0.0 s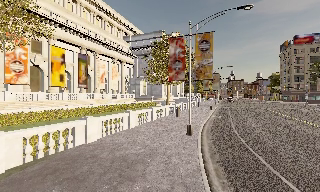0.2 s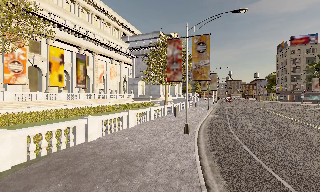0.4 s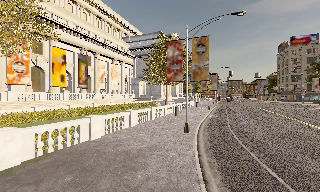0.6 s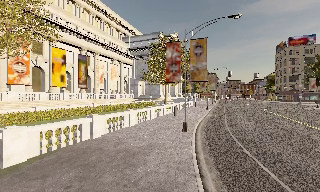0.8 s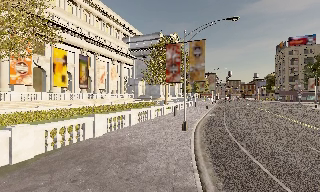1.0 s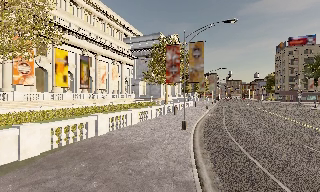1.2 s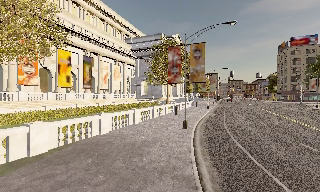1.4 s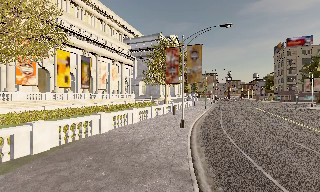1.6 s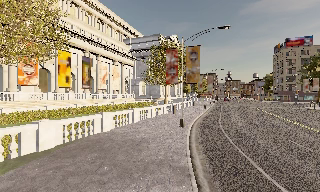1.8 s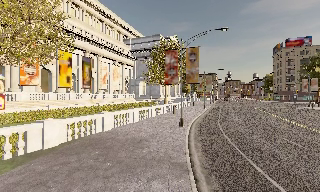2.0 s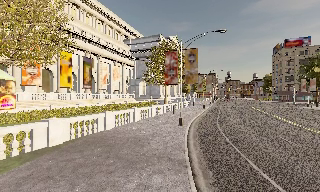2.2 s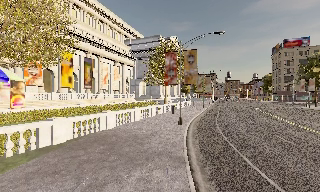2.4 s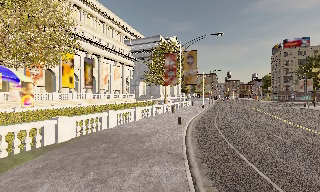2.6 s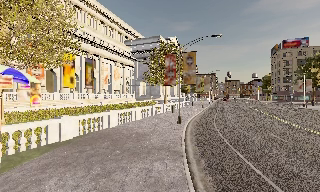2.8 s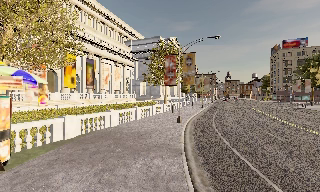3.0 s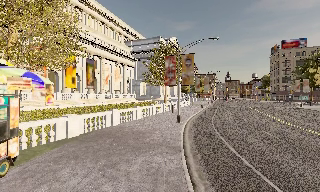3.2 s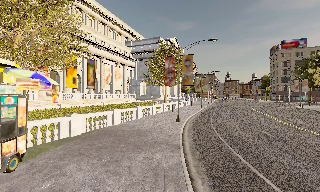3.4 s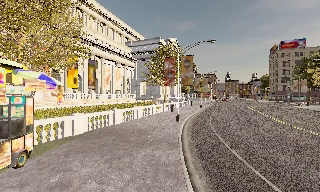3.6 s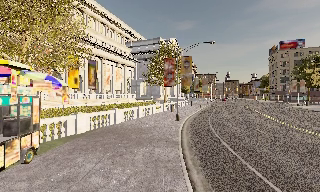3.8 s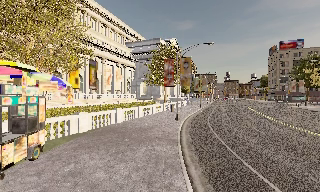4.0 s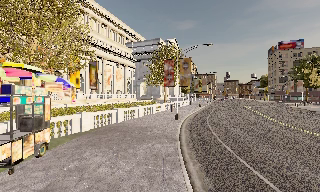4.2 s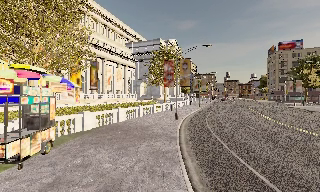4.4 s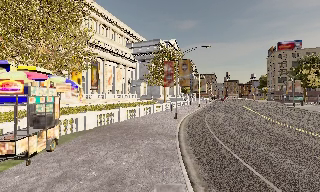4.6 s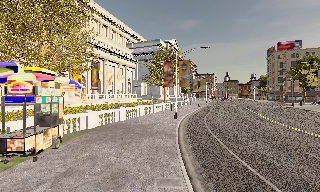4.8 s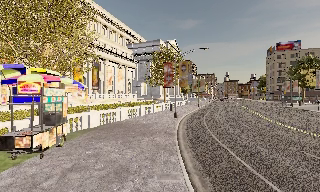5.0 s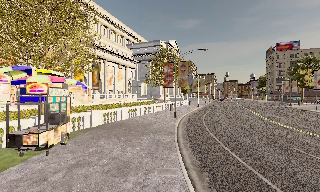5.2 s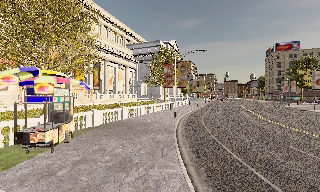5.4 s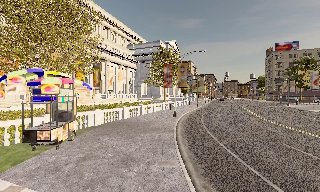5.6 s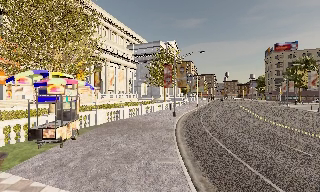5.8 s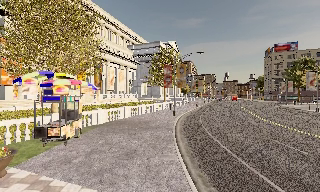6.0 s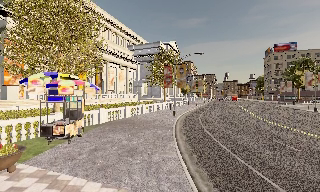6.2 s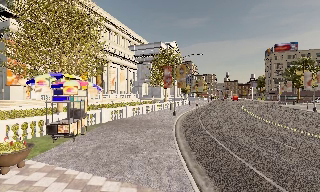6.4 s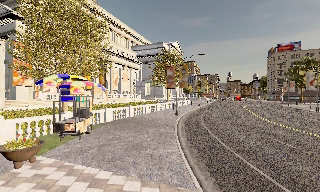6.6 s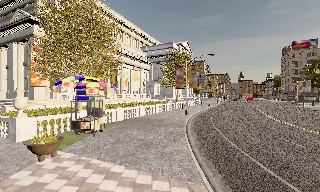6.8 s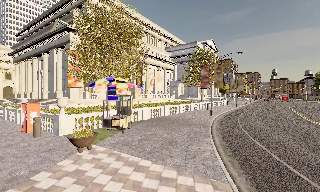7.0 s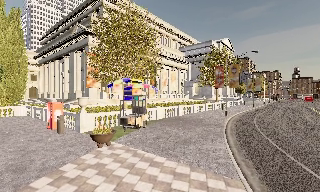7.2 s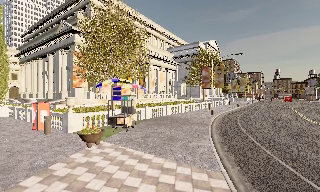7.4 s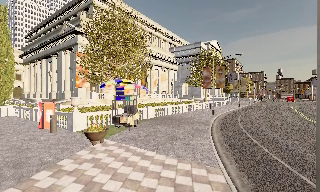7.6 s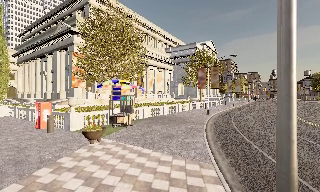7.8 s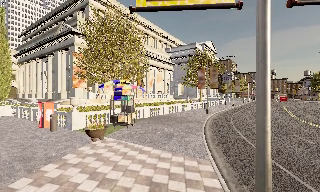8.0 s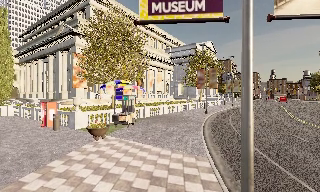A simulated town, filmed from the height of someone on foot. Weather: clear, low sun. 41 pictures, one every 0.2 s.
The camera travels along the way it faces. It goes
backward.
0.0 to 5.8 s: The camera travels backward, about 10 m, so what stands in front gets smaller.
5.8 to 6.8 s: The scene slides to the right, as the camera pans about 15 degrees to its left. It travels backward, about 1.5 m, so what stands in front gets smaller.
6.8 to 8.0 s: The camera travels backward, about 2 m, so what stands in front gets smaller.
The film runs backward here.
